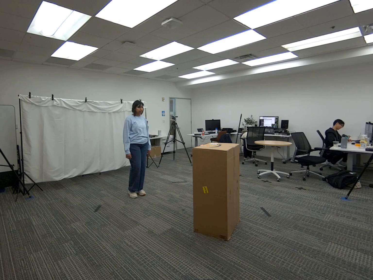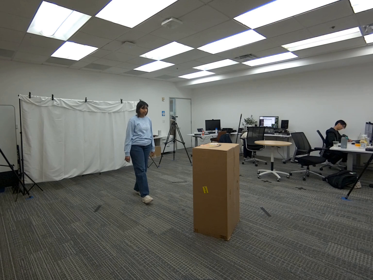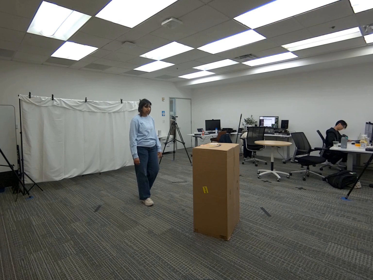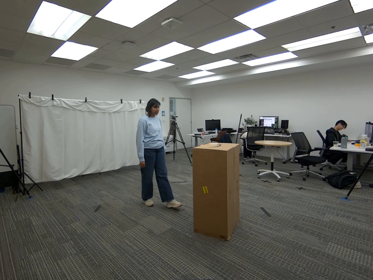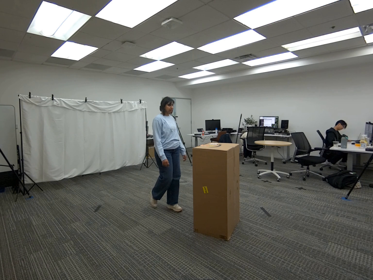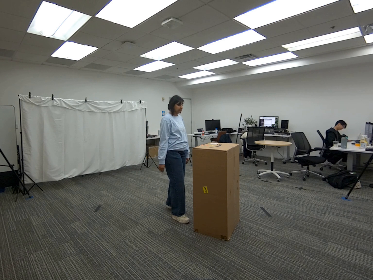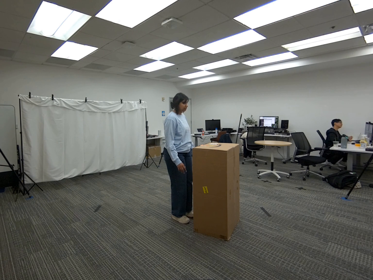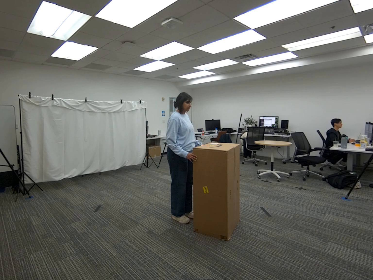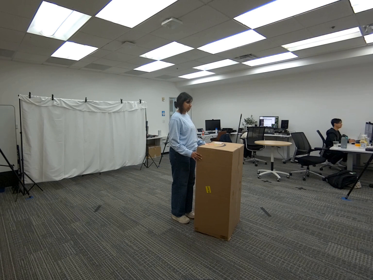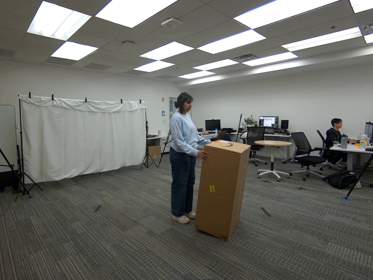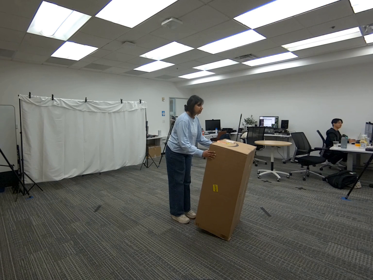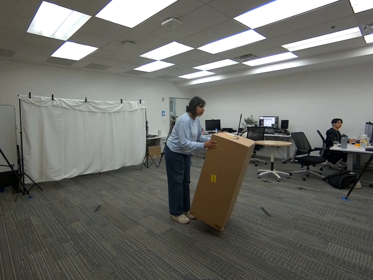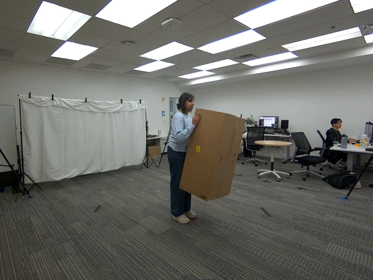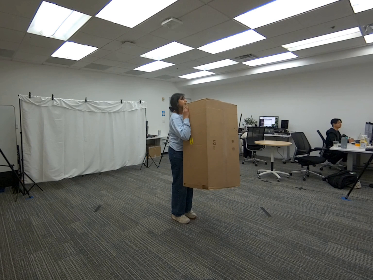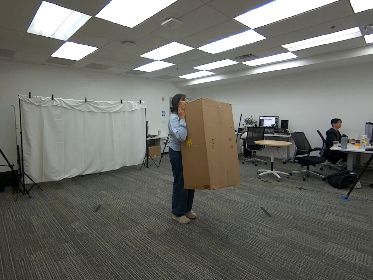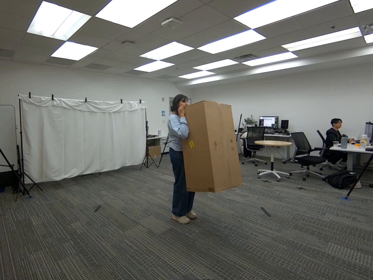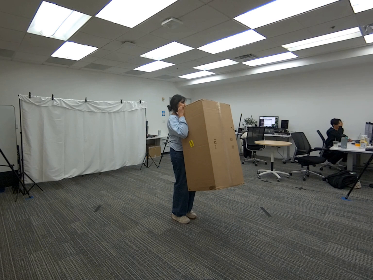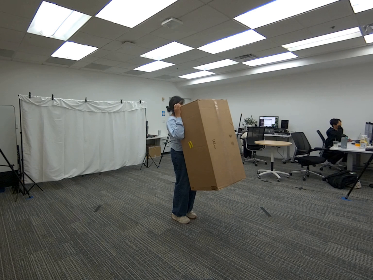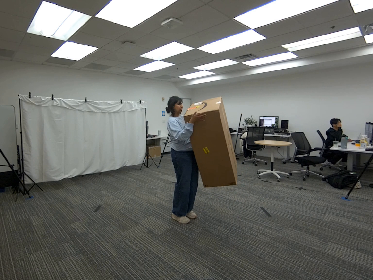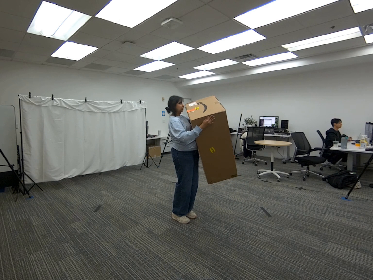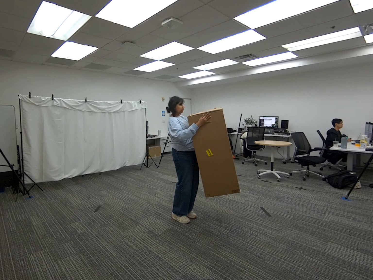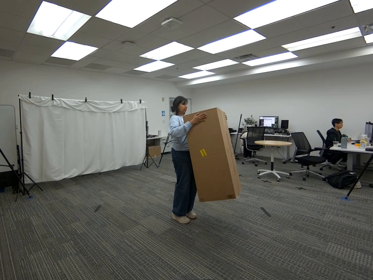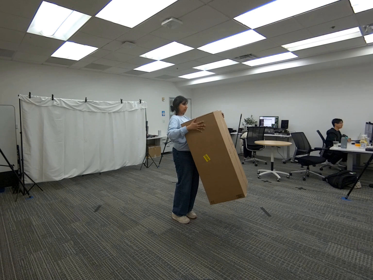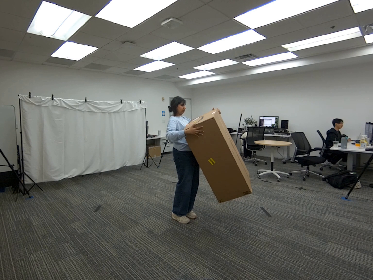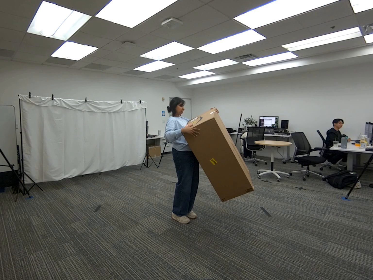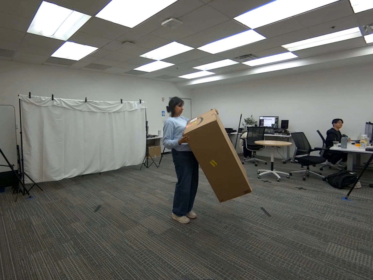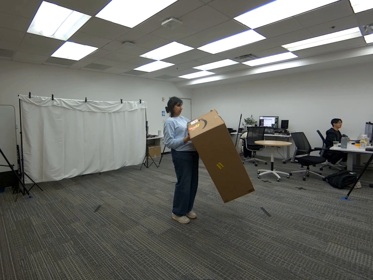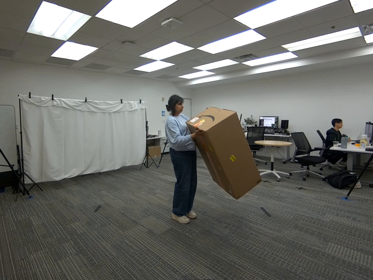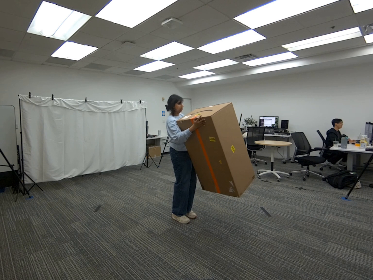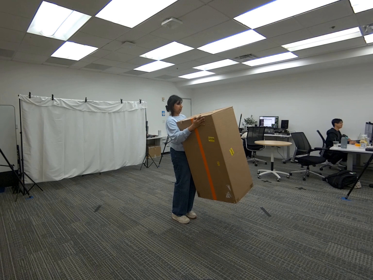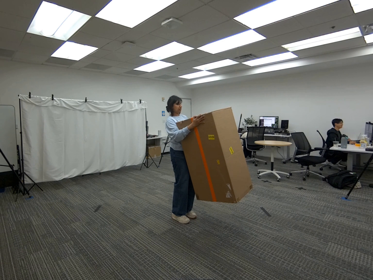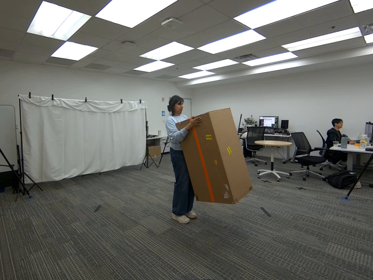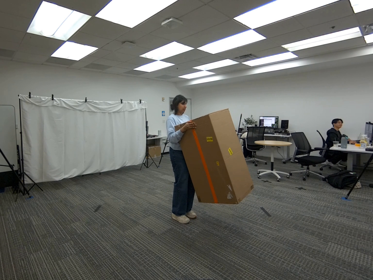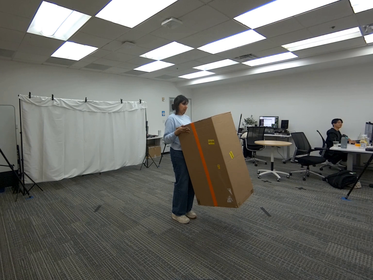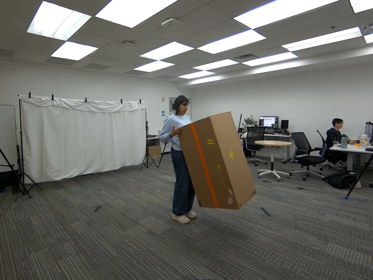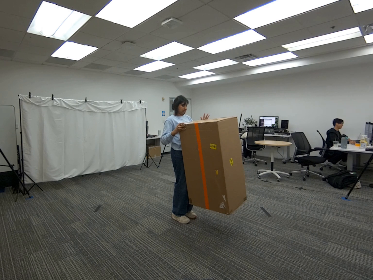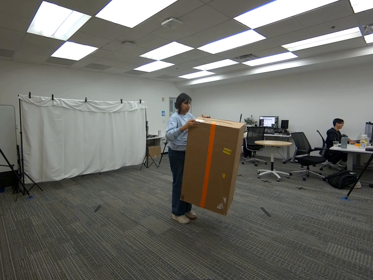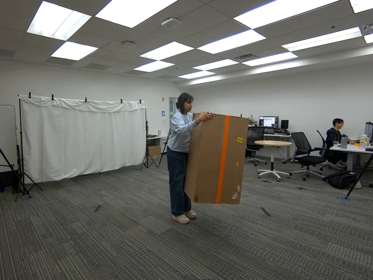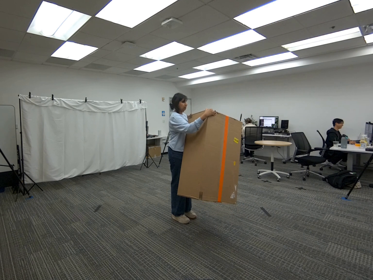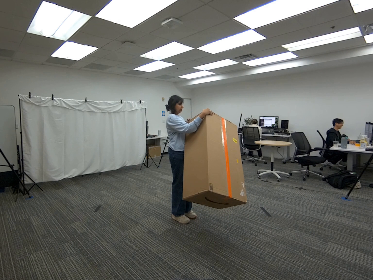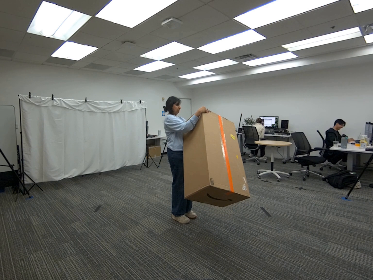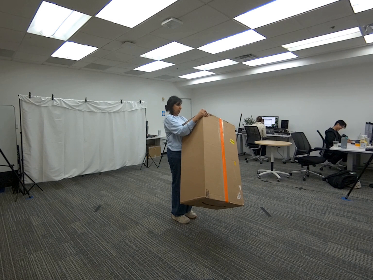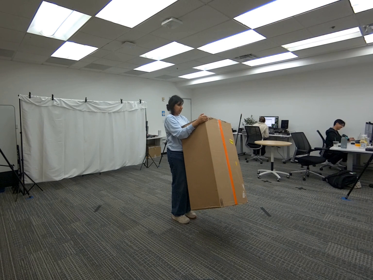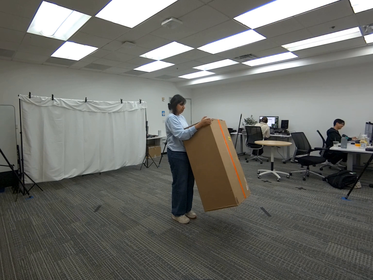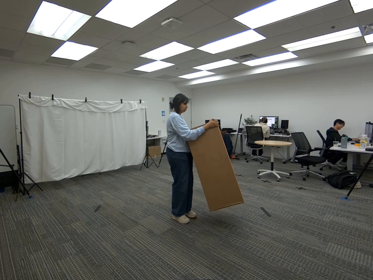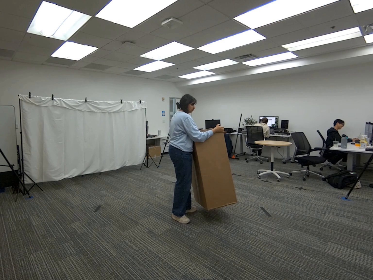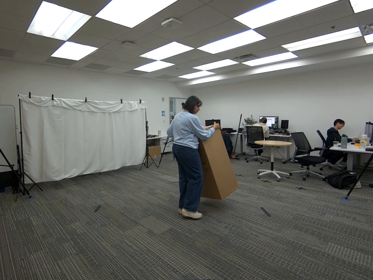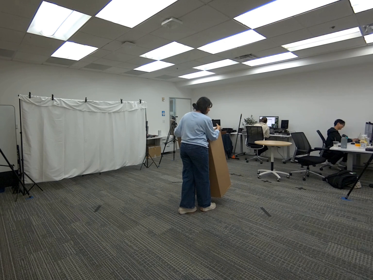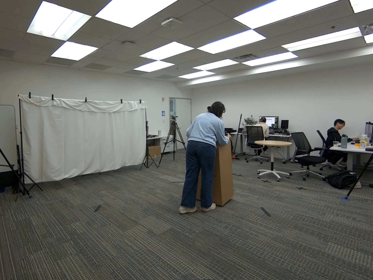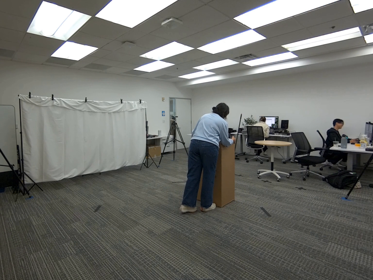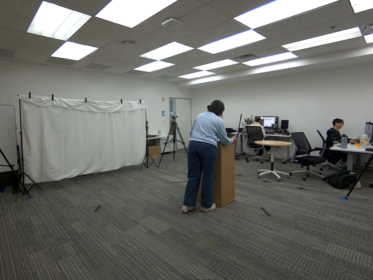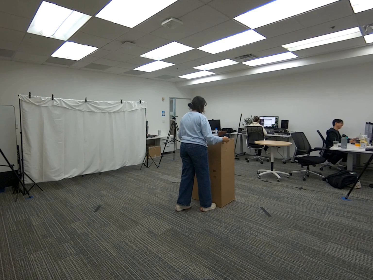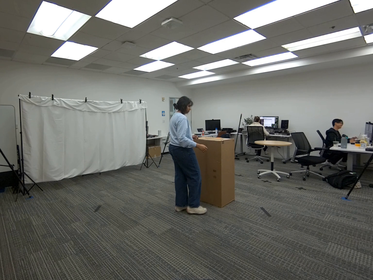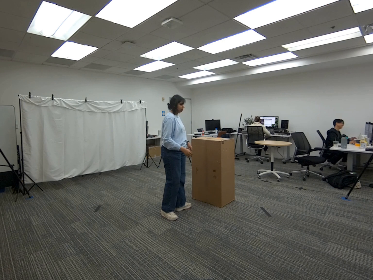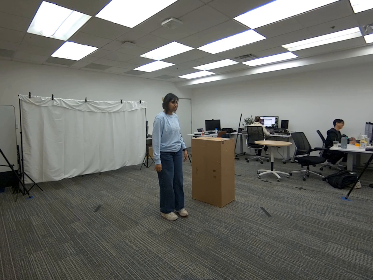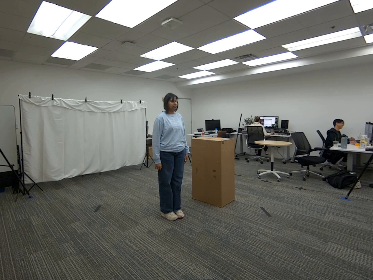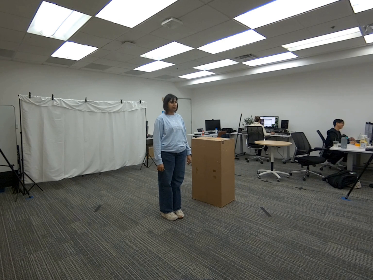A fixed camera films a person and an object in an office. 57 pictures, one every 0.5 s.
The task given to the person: Walk to the giant cardboard box on the ground and pick it up with both hands. Hold the box vertically in front of you and rotate it in place in midair. When you are finished, lower the box and place it back on the ground.
